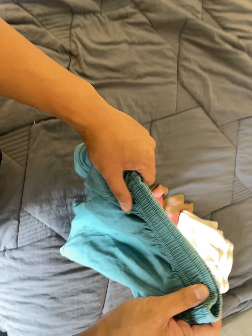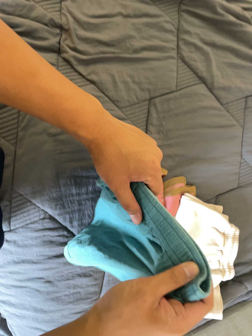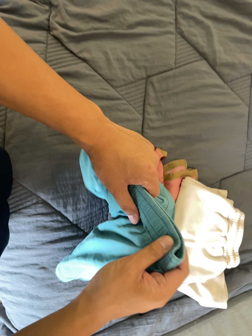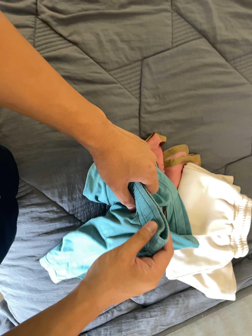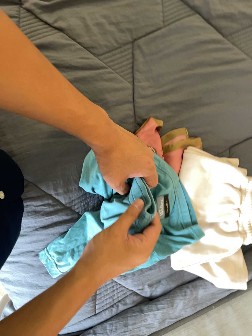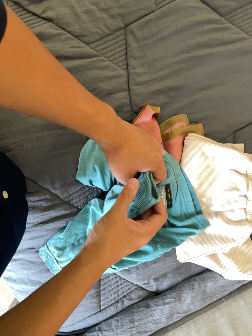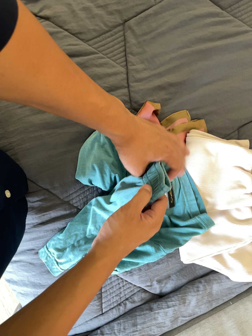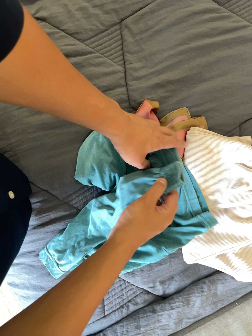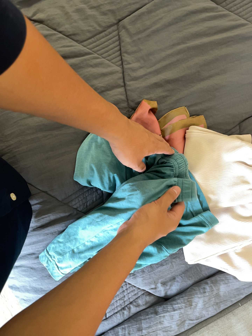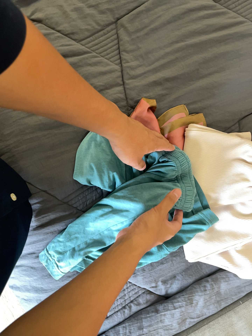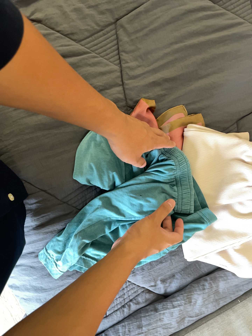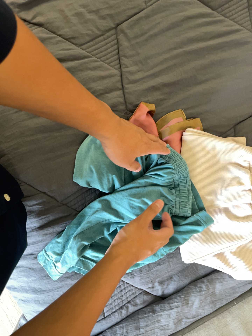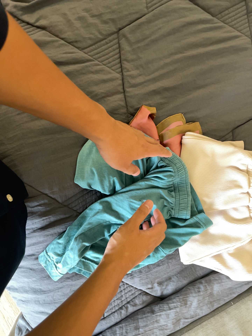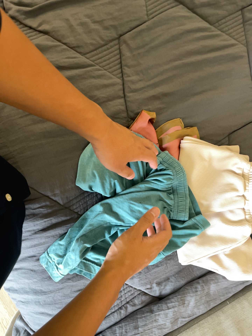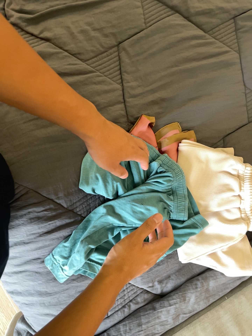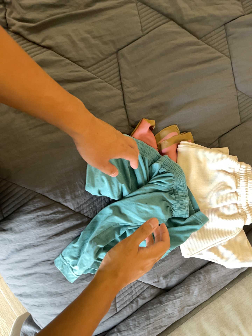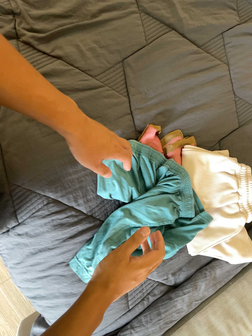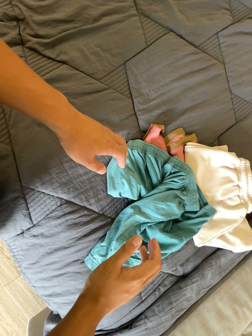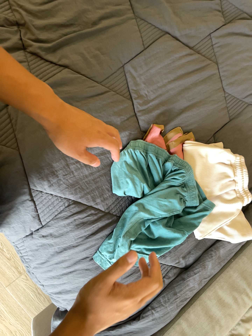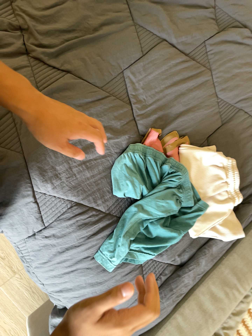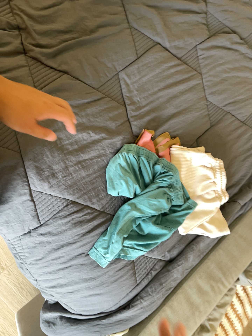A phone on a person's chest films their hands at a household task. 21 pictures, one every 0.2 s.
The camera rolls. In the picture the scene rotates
counterclockwise.
0.0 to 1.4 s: The camera pans to its left by about 20 degrees. It travels to its right, forward and toward the bottom of its view, about 32 cm. It rolls about its line of sight by about 15 degrees, and the scene rotates counterclockwise.
1.4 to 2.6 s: The camera shifts only a little, or ends up much as it began.
2.6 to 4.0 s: The camera pans to its right by about 20 degrees. It travels to its left and backward, about 32 cm.
The film runs backward here.
